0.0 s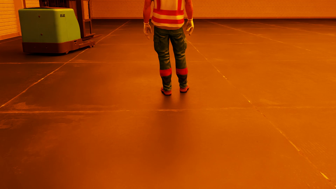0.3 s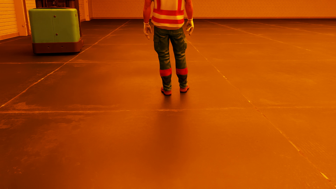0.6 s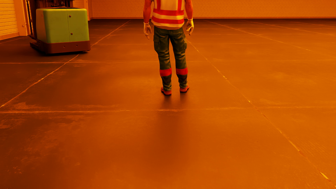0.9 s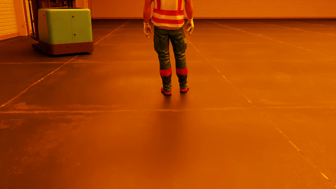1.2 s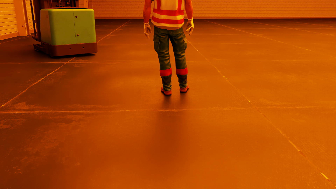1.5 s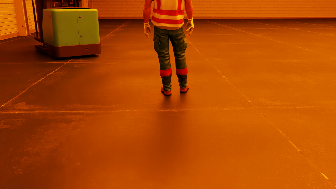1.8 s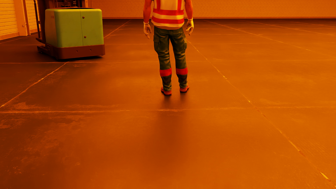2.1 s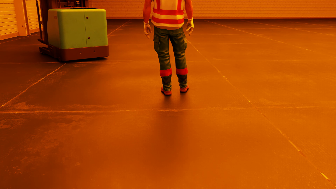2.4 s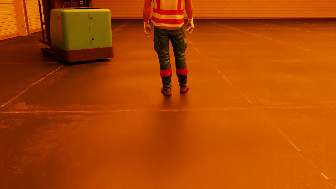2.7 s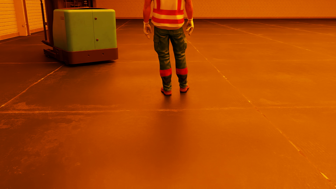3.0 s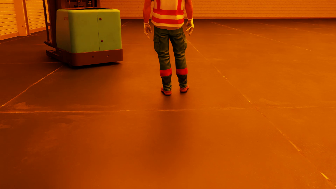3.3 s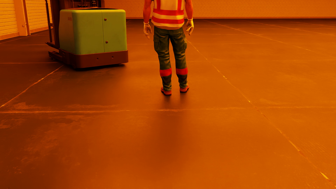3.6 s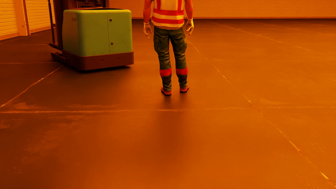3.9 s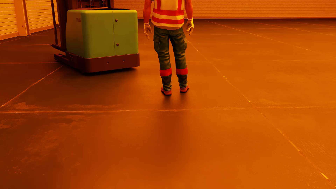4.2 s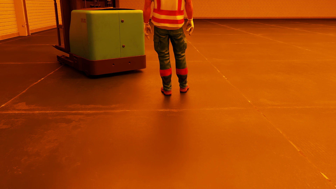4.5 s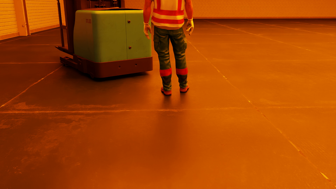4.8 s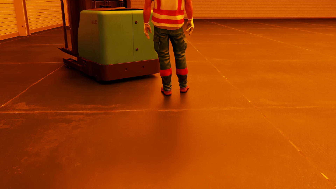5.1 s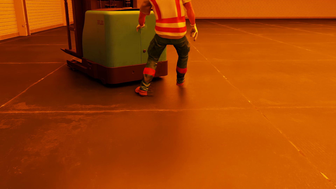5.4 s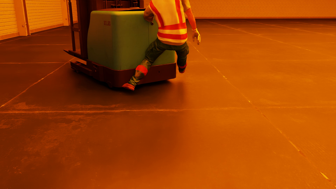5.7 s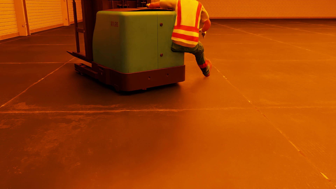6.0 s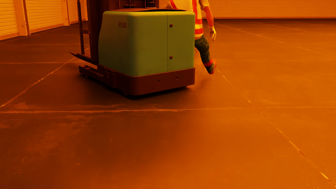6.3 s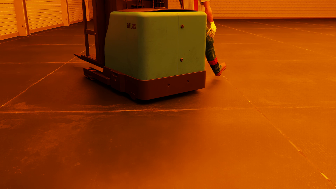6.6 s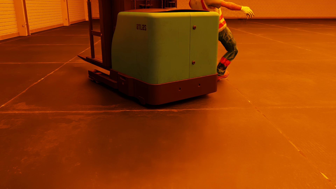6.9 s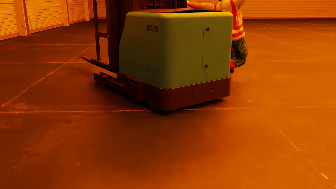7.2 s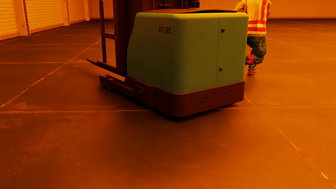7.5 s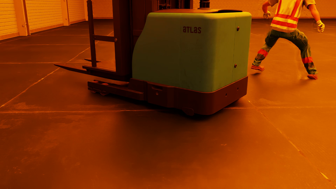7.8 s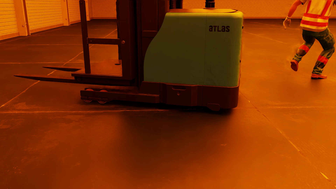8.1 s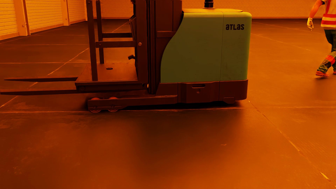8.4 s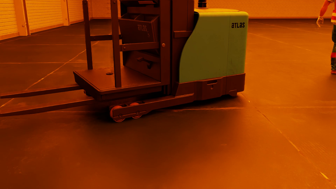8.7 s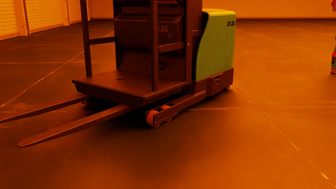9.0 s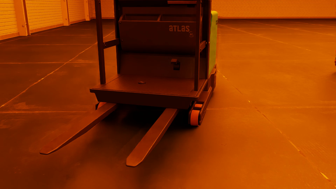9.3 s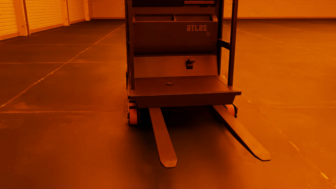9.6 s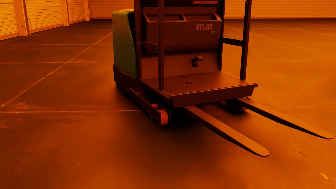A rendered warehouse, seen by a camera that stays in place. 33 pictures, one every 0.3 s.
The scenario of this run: Near miss between a forklift and a person.
